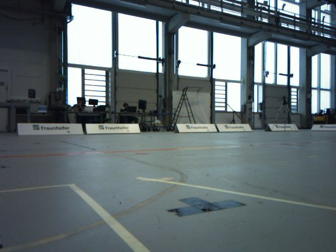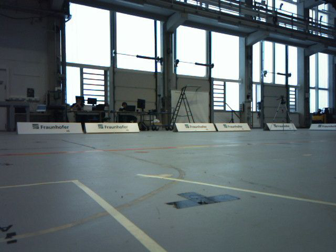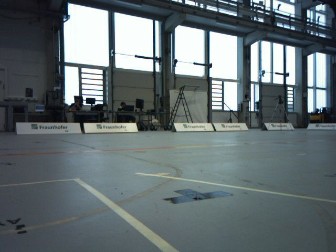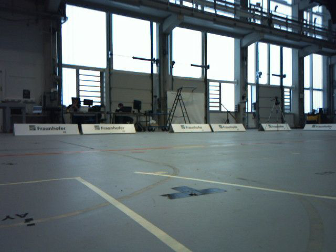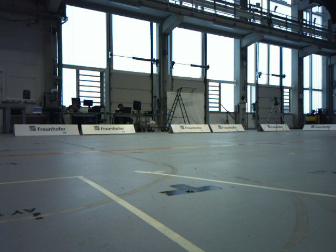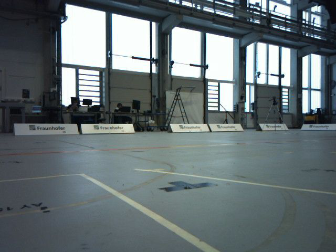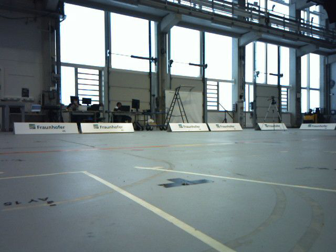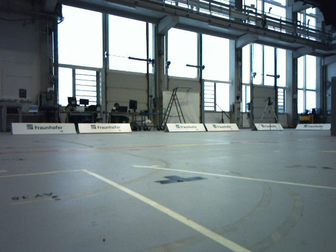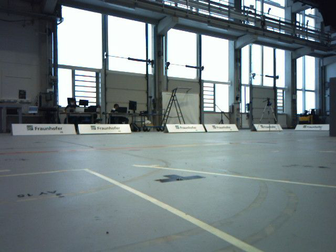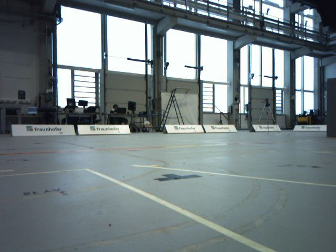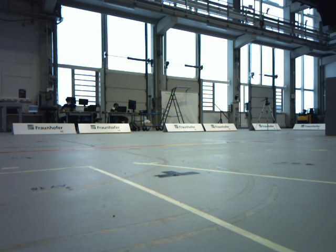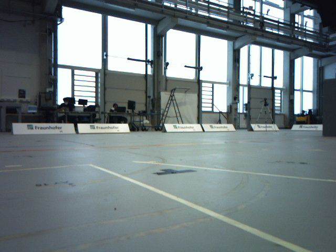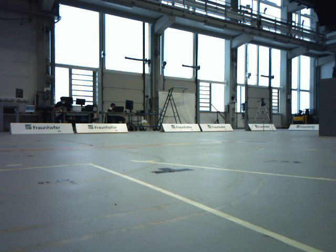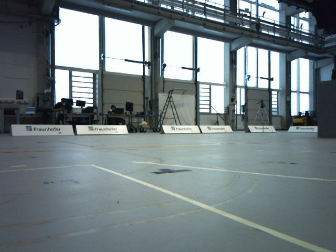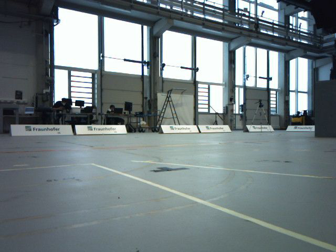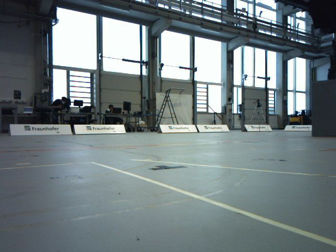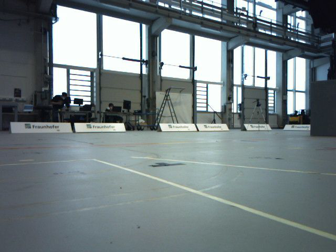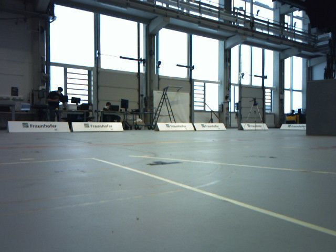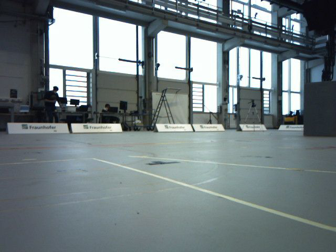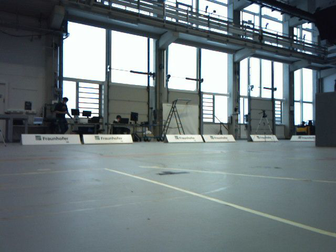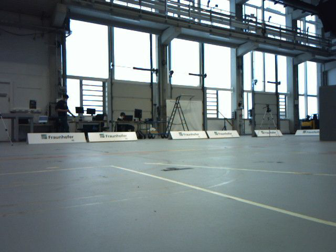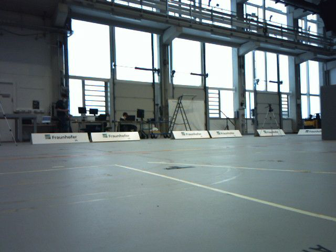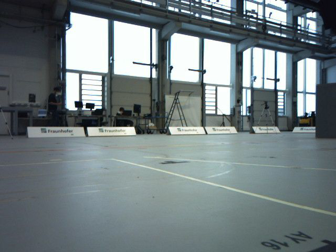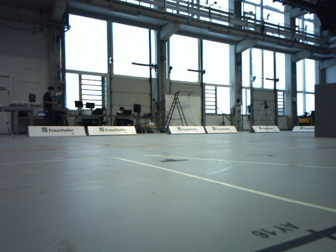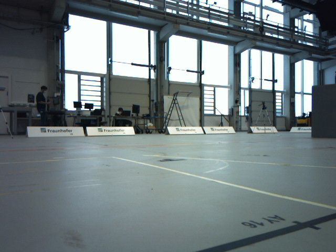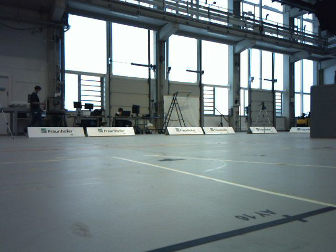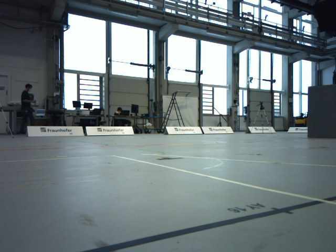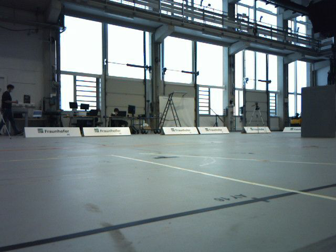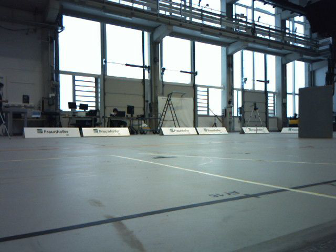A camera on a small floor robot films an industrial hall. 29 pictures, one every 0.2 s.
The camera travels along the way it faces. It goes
backward.
0.0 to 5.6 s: The camera travels backward, about 1.2 m, so what stands in front gets smaller.
The film runs backward here.
